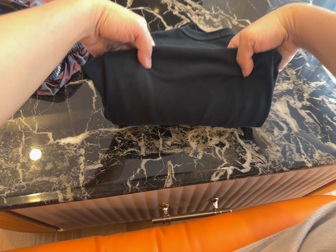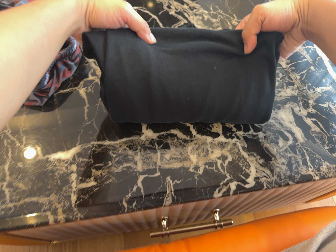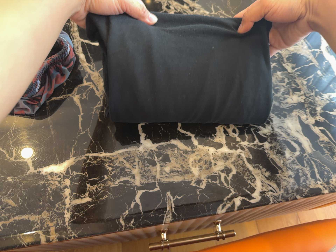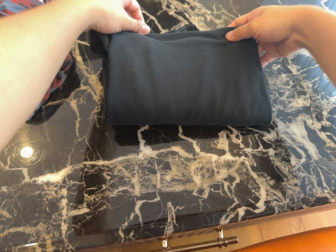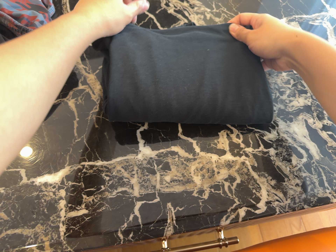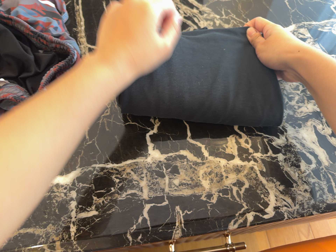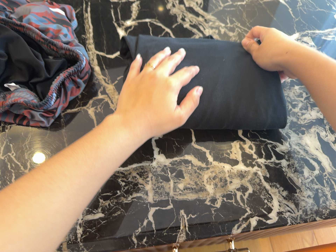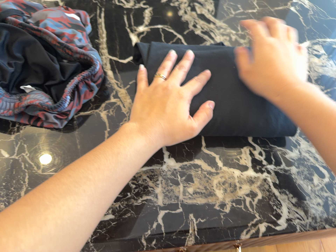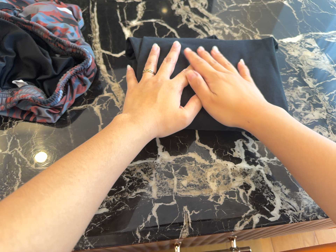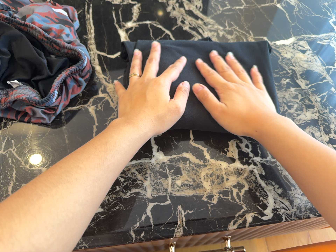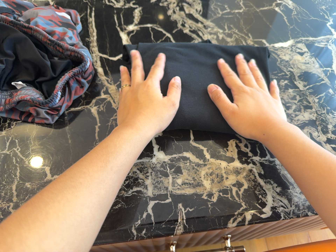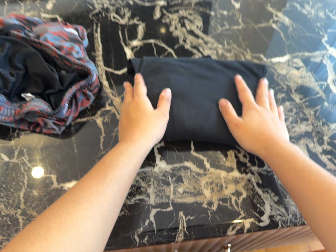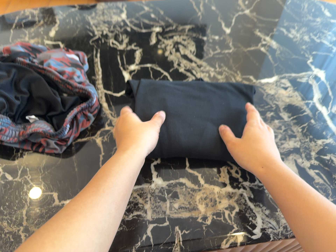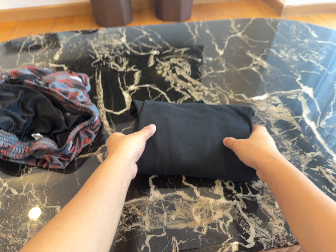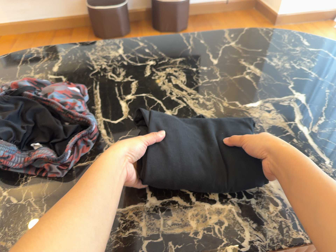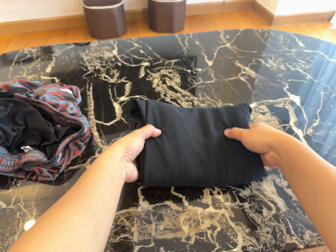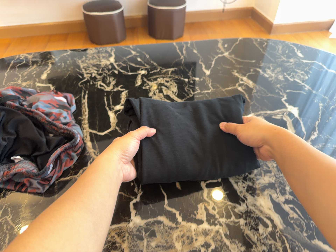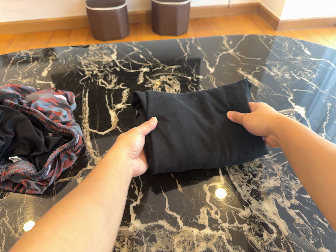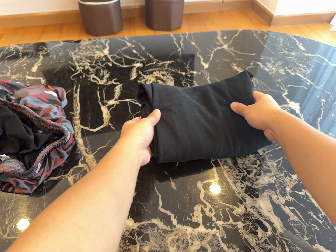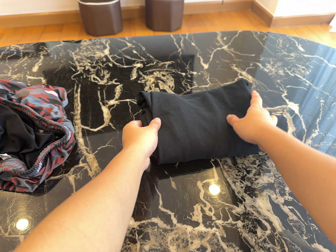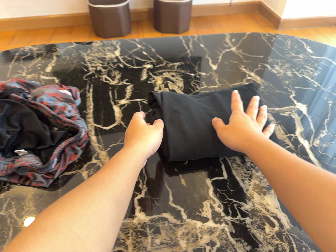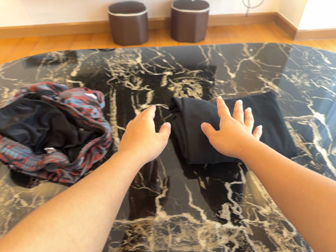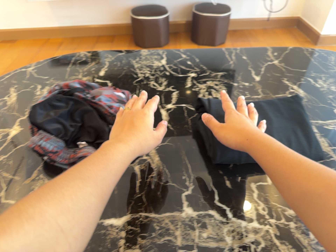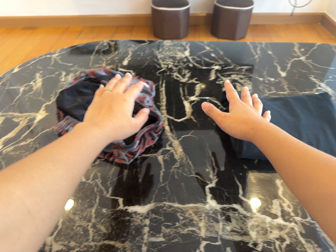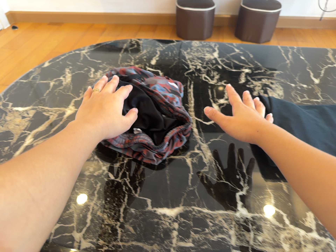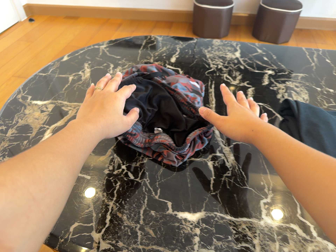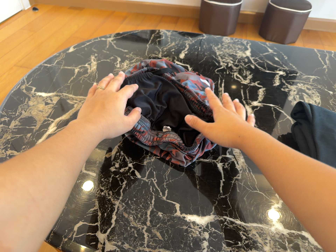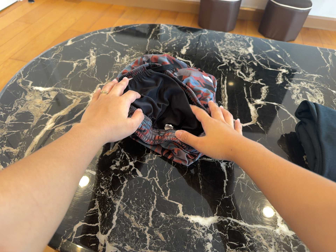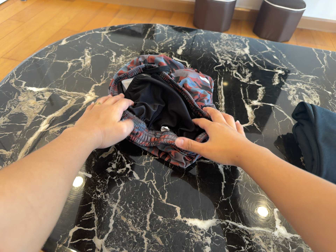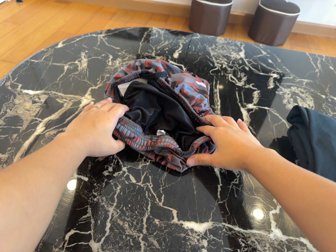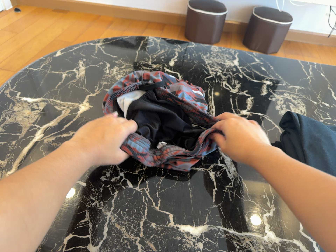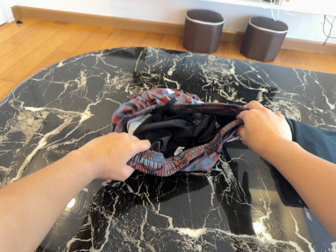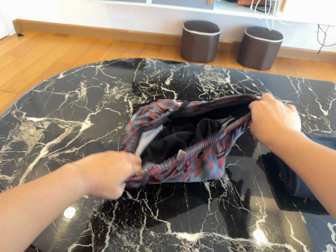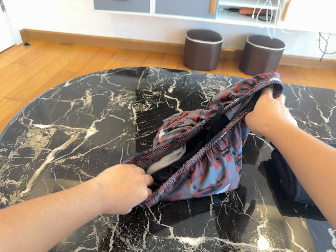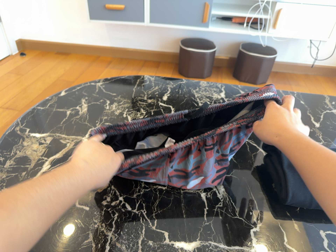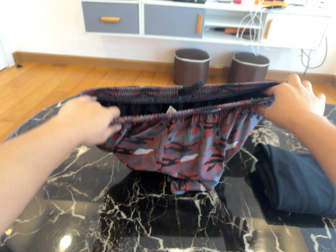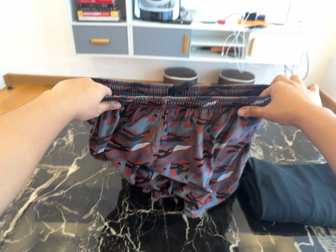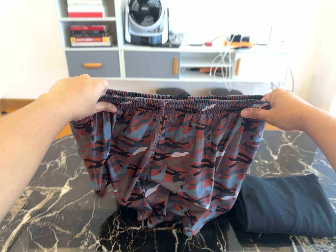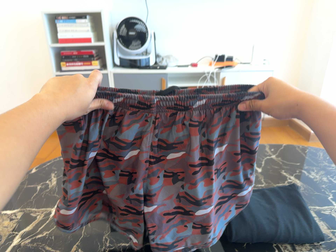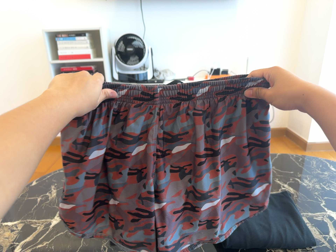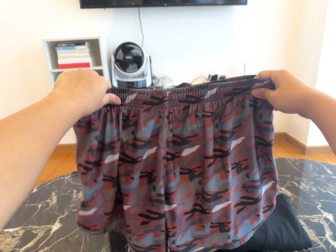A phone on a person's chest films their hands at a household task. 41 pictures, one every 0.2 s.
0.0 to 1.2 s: The camera travels toward the top of its view, about 8 cm, so close, fixed things drift downward.
1.2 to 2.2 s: The camera shifts only a little, or ends up much as it began.
2.2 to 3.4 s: The camera's aim tips toward the top of its view by about 10 degrees, and the scene shifts downward.
3.4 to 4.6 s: The camera travels to its left, about 9 cm, so close, fixed things drift to the right.
4.6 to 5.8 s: The camera travels to its left and forward, about 12 cm, so close, fixed things drift to the right. It rolls about its line of sight by about 10 degrees, and the scene rotates clockwise.
5.8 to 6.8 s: The camera travels backward, about 7 cm, so what stands in front gets smaller. Its aim tips toward the top of its view by about 10 degrees, and the scene shifts downward.
6.8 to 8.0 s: The camera travels backward and to its right, about 18 cm, so what stands in front gets smaller. Its aim tips toward the top of its view by about 20 degrees, and the scene shifts downward. It rolls about its line of sight by about 10 degrees, and the scene rotates counterclockwise.
The film runs forward here.
